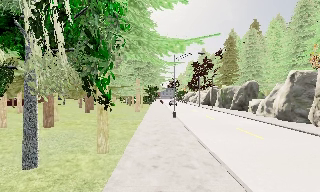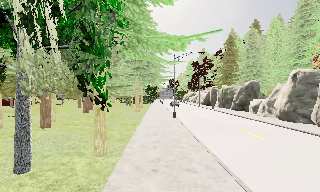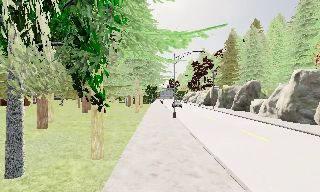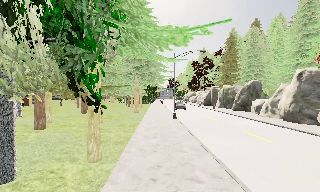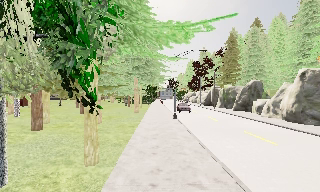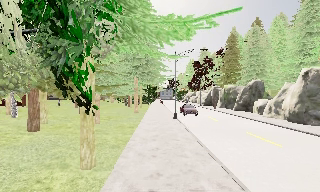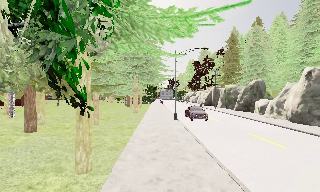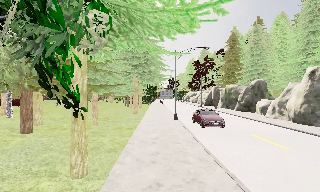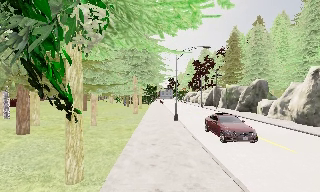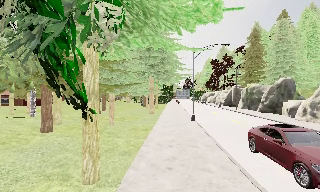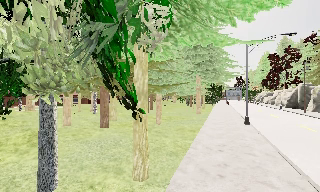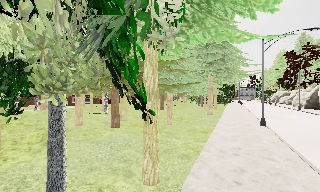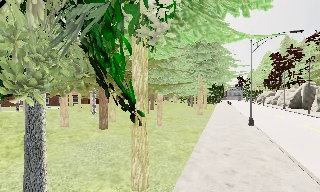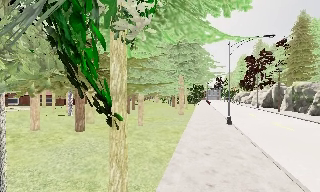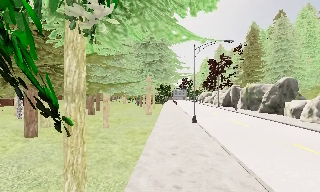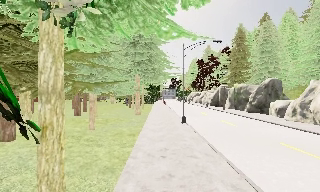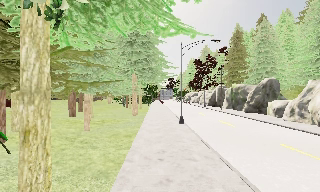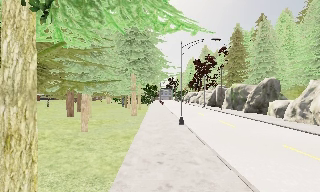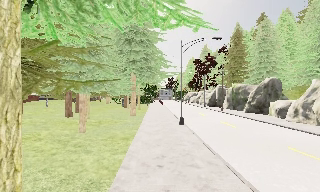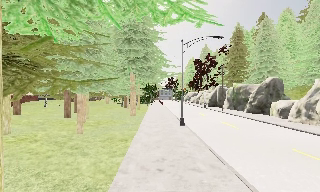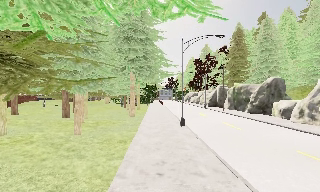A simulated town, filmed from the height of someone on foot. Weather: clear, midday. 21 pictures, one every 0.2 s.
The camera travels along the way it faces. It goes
forward.
0.0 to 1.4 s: The camera travels forward, about 2 m, so what stands in front looms larger.
1.4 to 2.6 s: The scene slides to the right, as the camera pans about 15 degrees to its left. It travels forward, about 1.5 m, so what stands in front looms larger.
2.6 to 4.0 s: The camera swings to its right by about 15 degrees, and the scene slides to the left. It travels forward, about 2 m, so what stands in front looms larger.
The film runs forward here.
